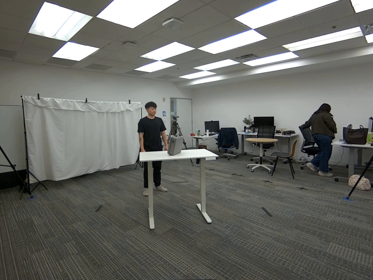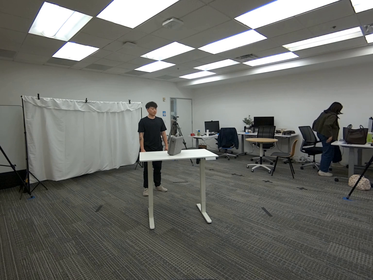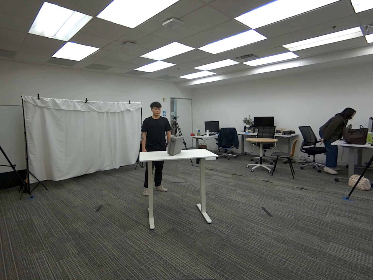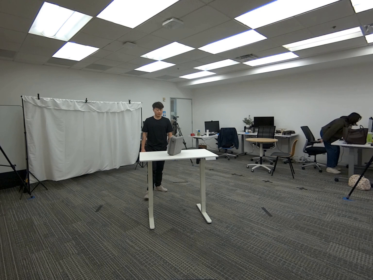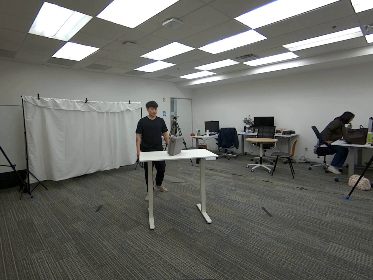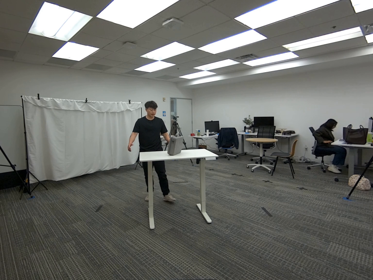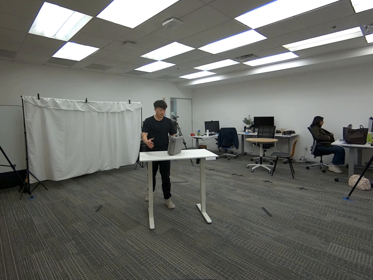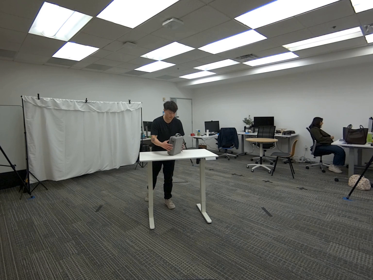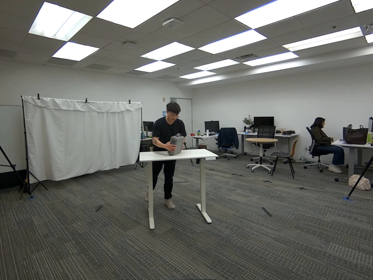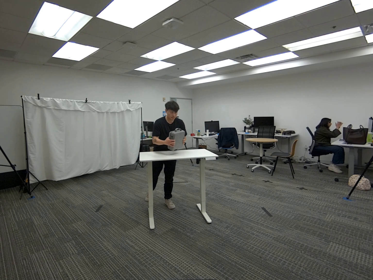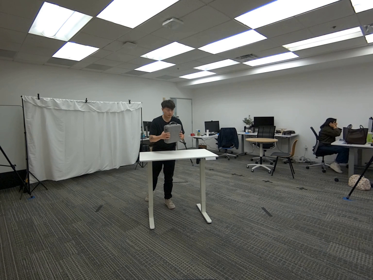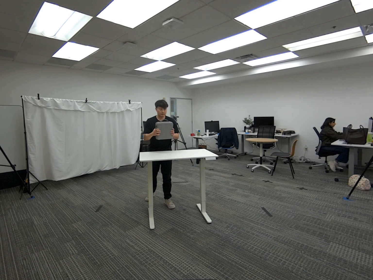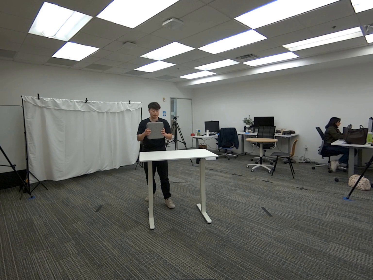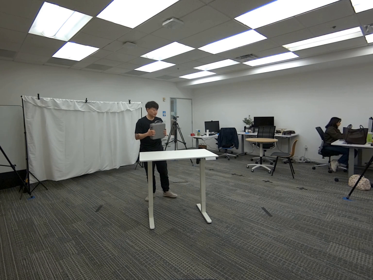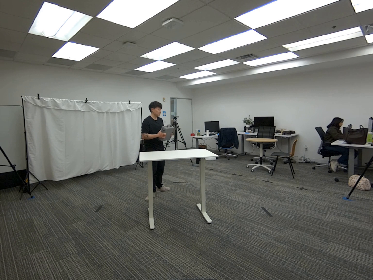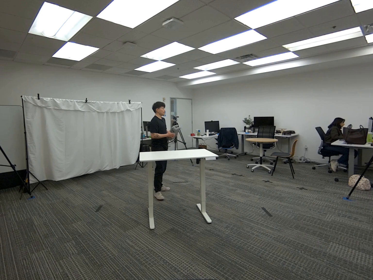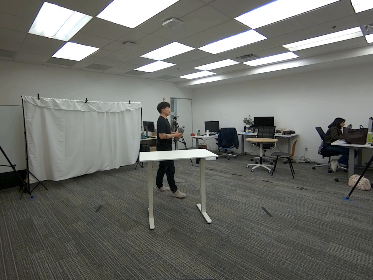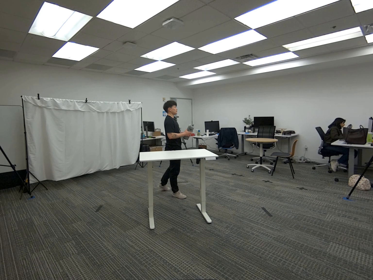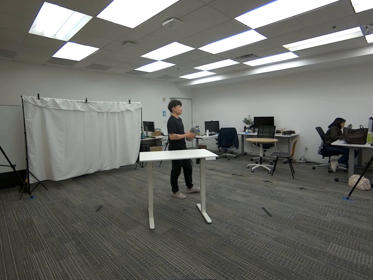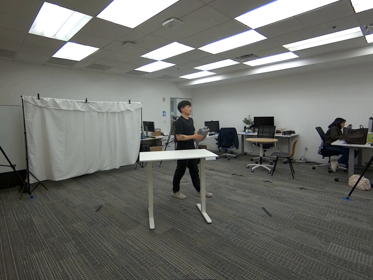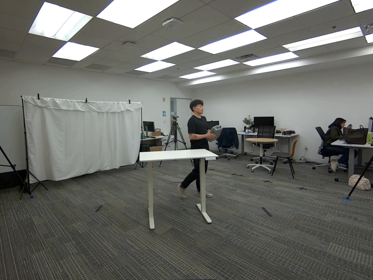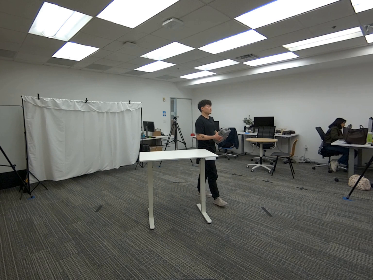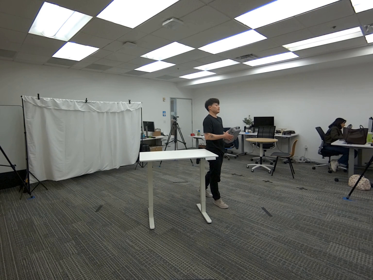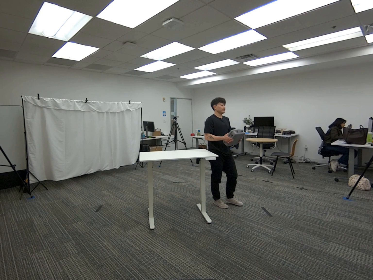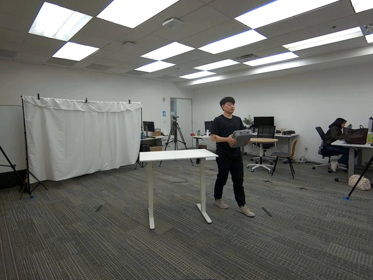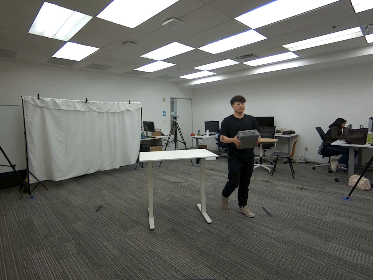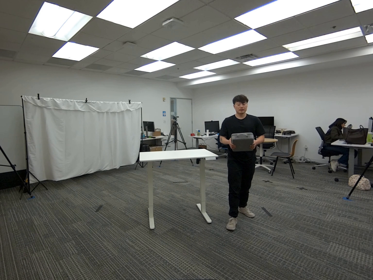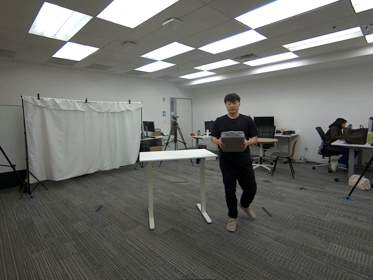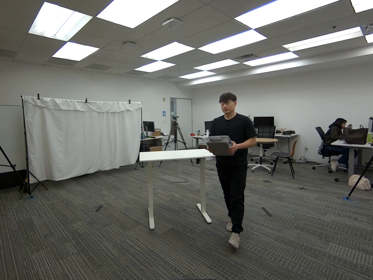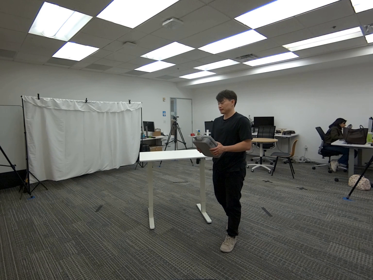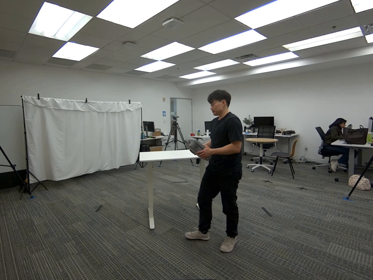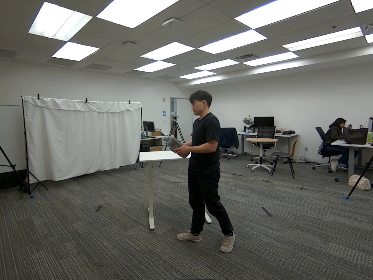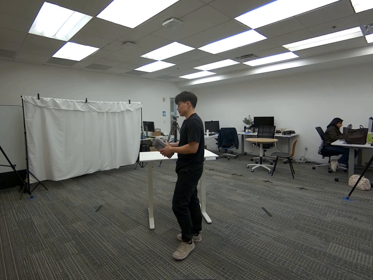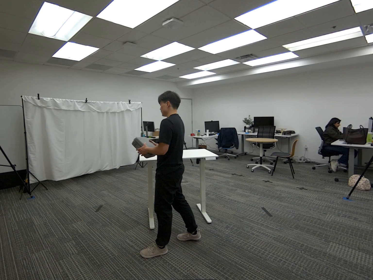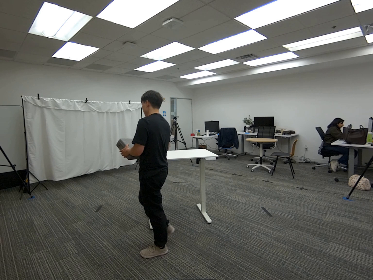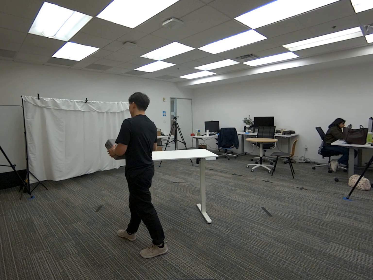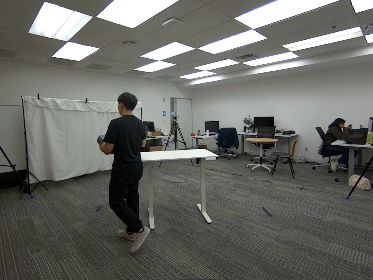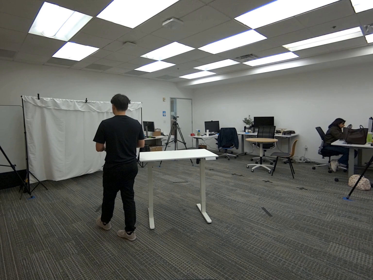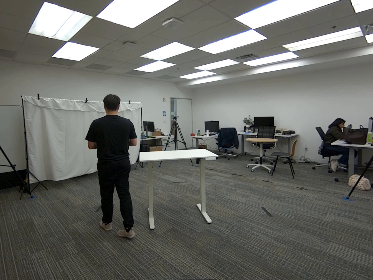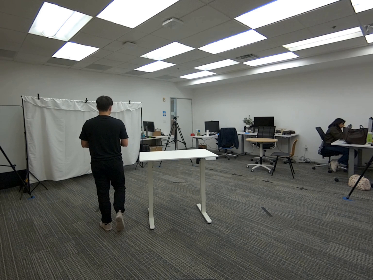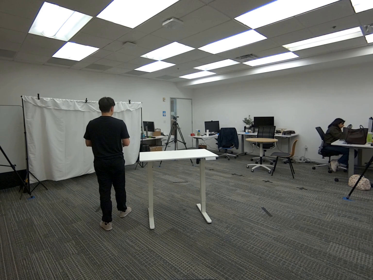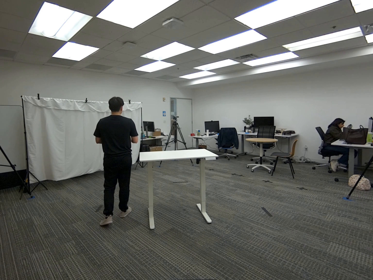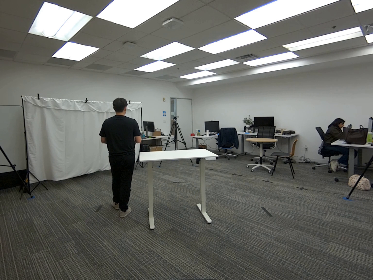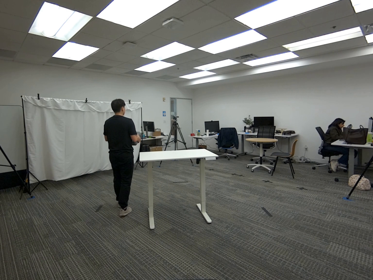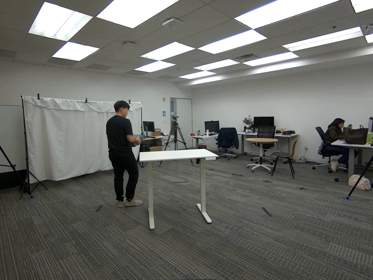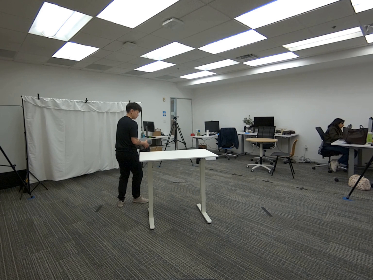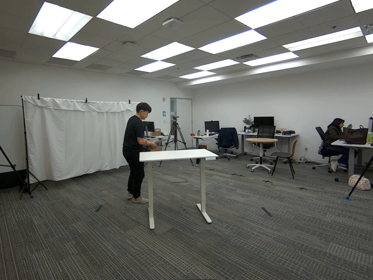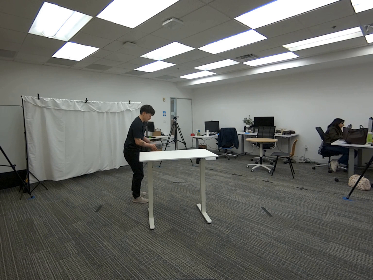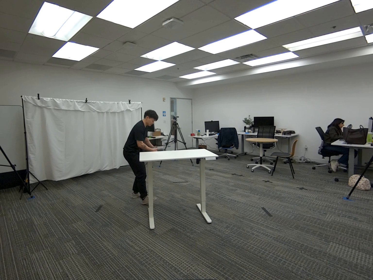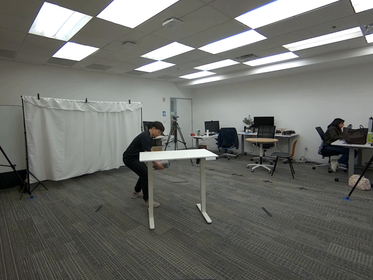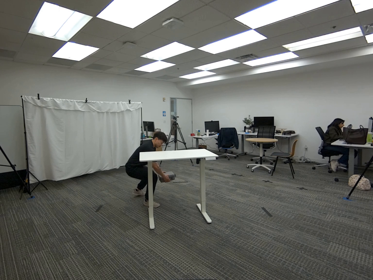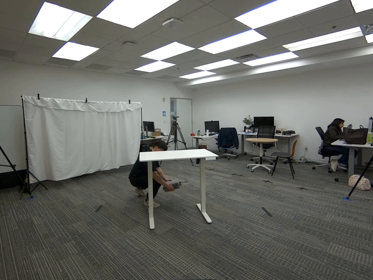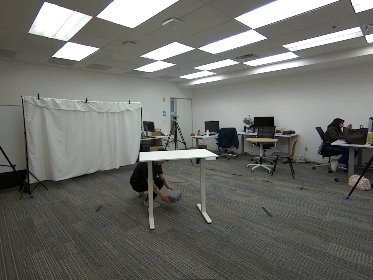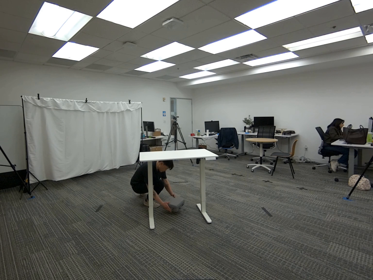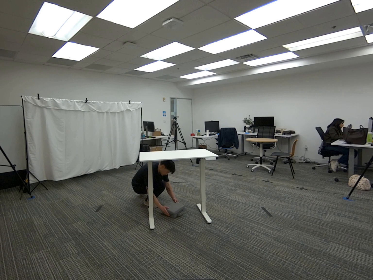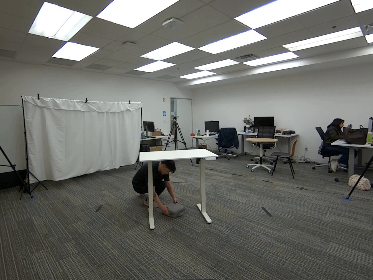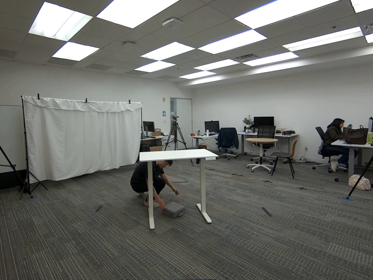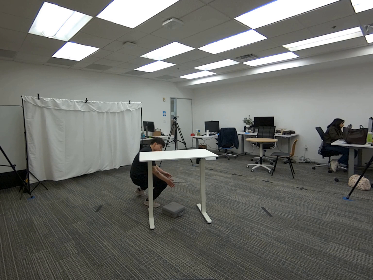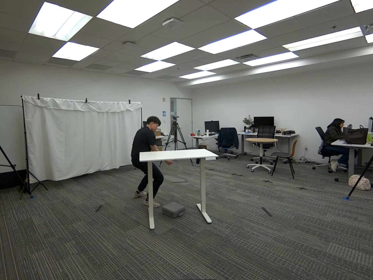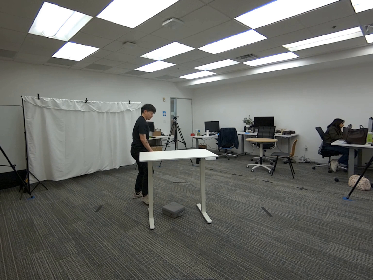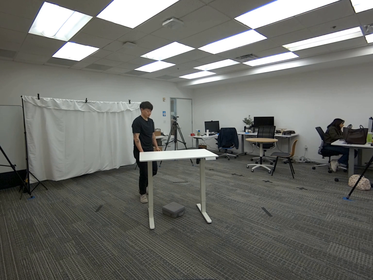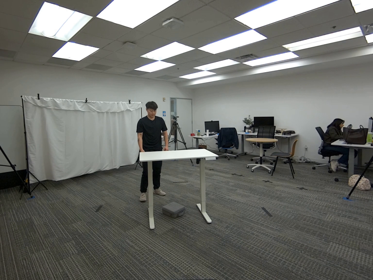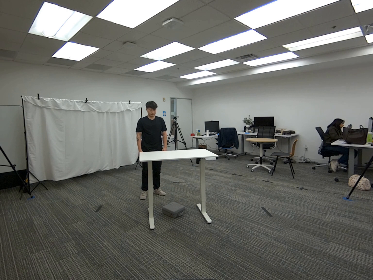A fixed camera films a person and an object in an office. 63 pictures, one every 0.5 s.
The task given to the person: Walk over to the einstar case on the white desk. Use both hands to grasp the case and proceed to walk around within the bounding area and place the case below the desk when finish.
